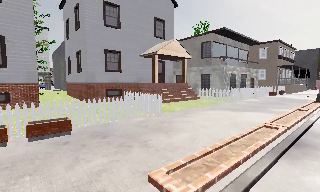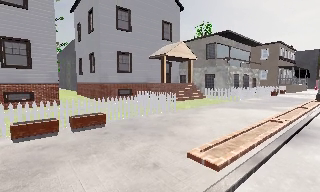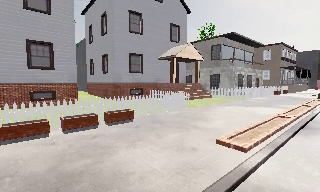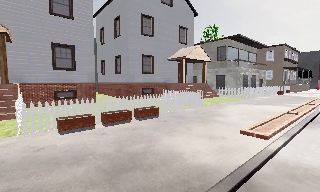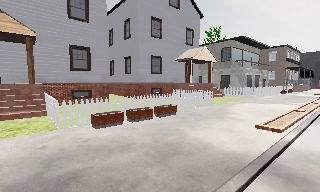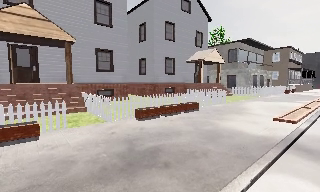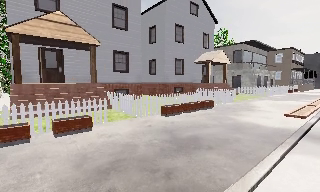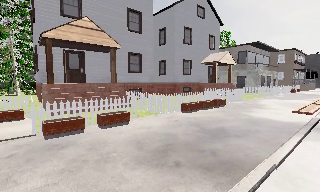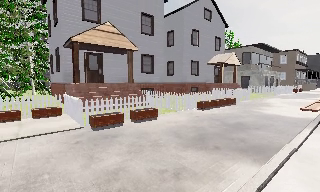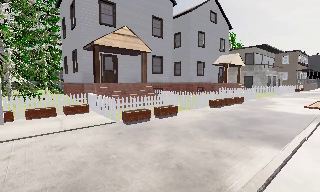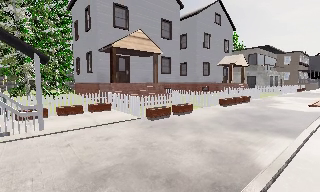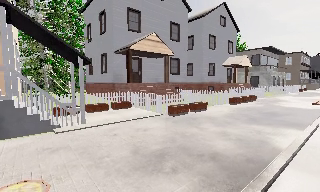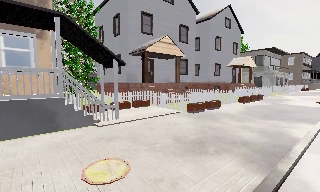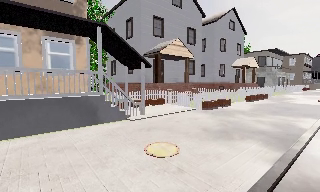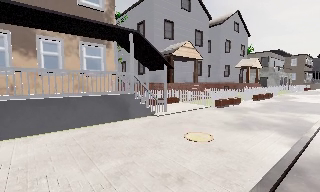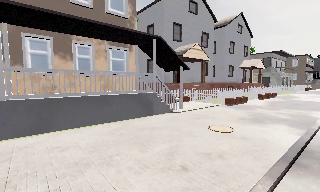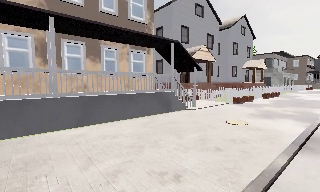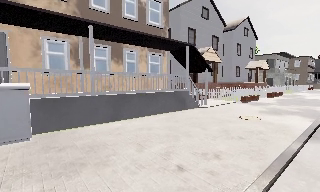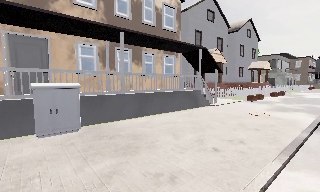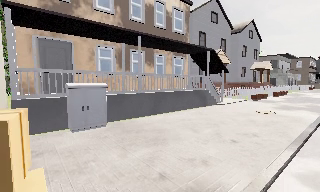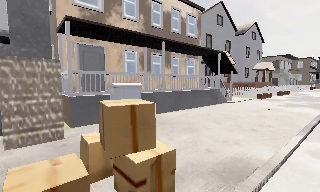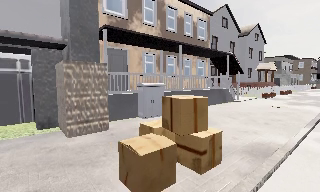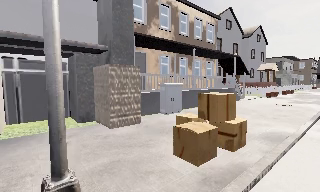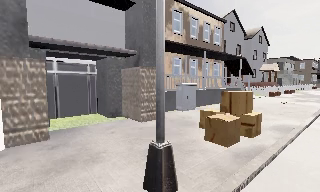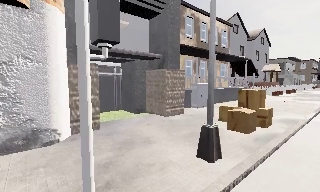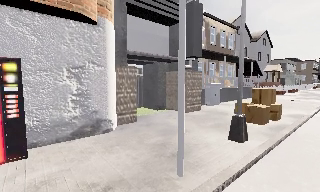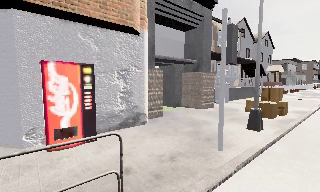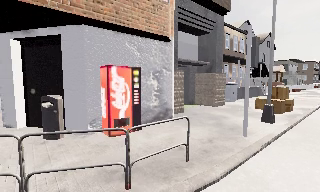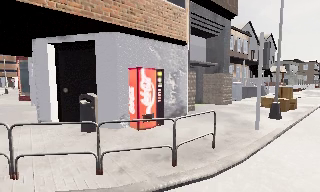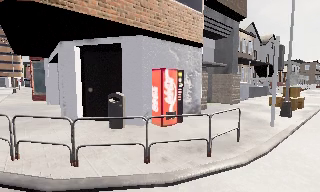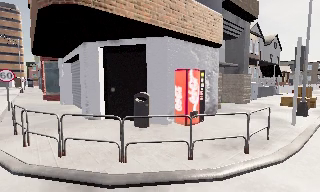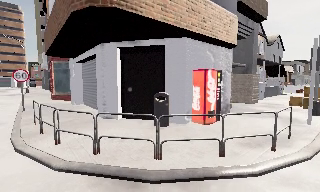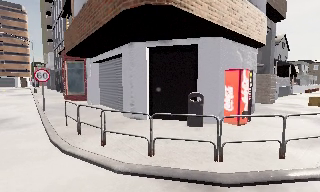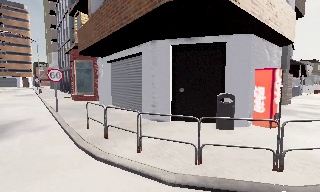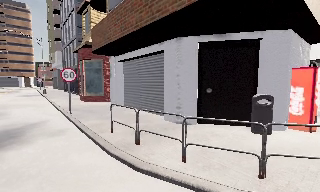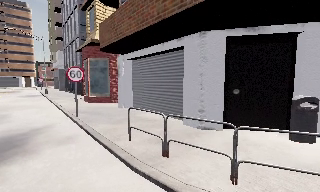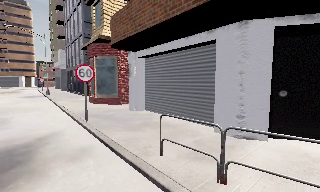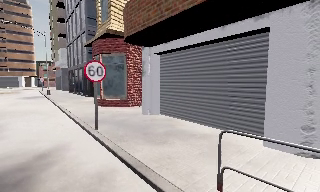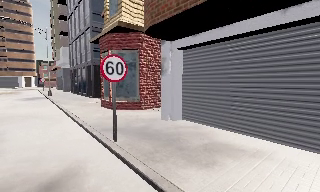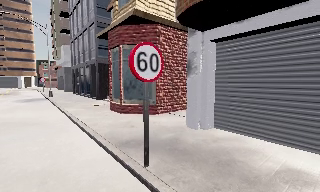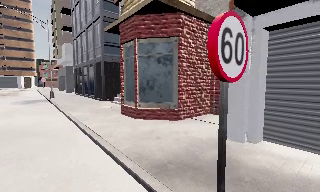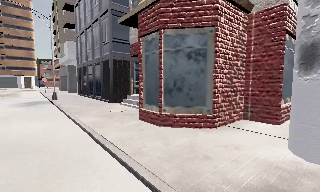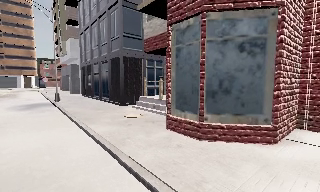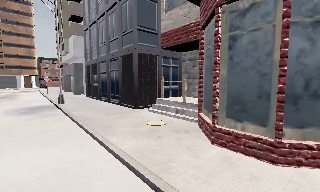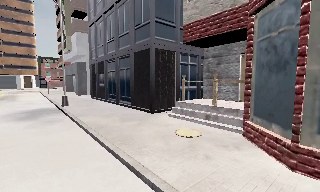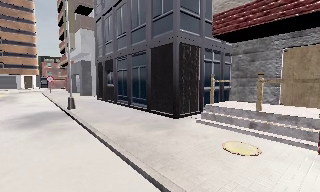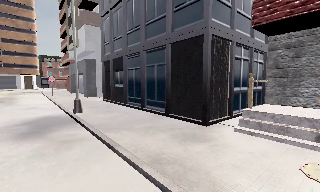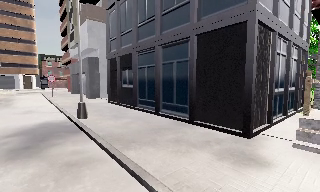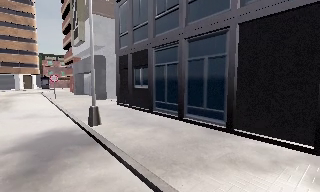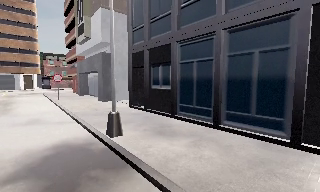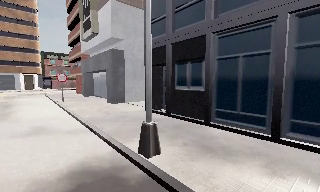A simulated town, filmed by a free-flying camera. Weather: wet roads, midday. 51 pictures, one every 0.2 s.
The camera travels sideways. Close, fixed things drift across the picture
to the right.
0.0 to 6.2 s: The camera travels to its left and backward, about 40 m, so close, fixed things drift to the right.
6.2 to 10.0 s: The camera travels forward and to its left, about 25 m, so what stands in front looms larger.
The film runs forward here.
